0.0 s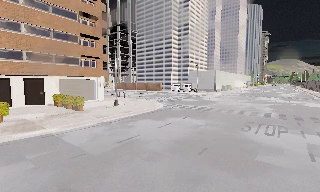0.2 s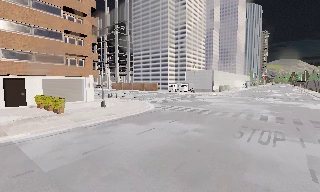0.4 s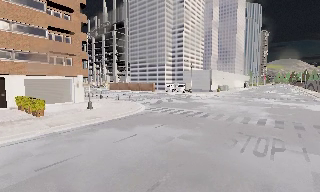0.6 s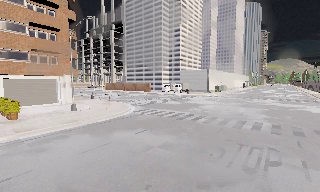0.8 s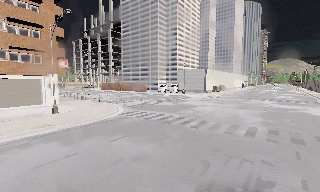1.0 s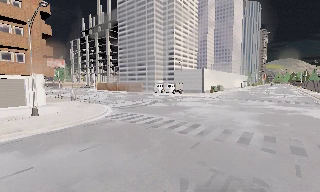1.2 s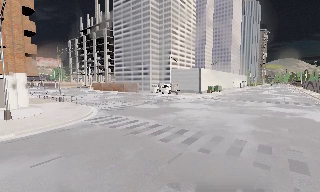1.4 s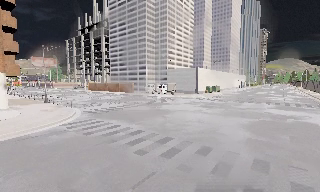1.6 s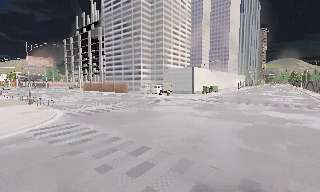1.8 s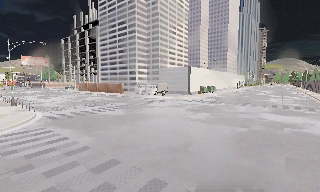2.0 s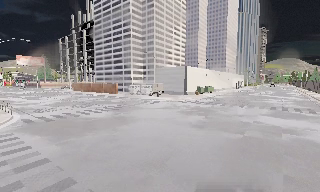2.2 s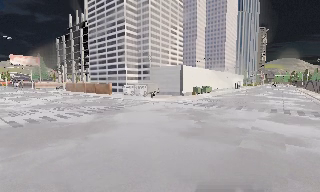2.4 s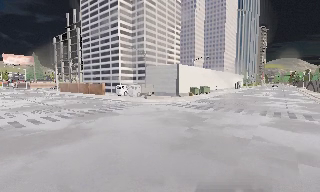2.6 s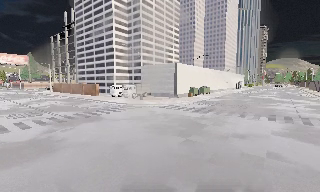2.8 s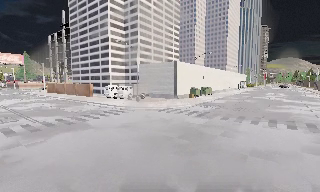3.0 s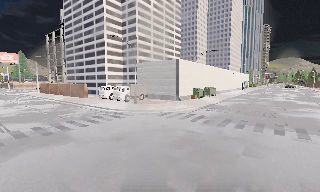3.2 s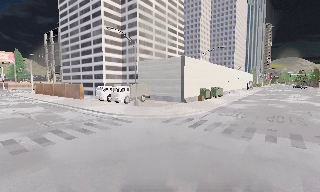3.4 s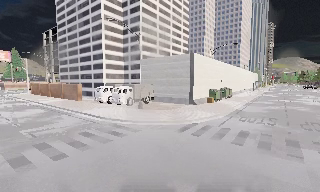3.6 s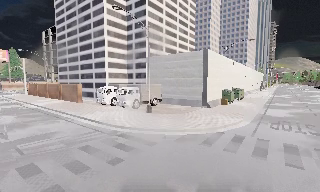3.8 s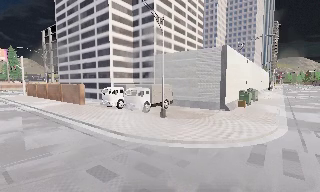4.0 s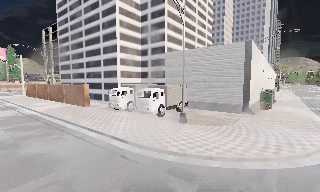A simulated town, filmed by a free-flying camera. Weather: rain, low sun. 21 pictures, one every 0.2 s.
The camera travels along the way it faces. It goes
forward.
0.0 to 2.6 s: The camera travels forward and to its right, about 20 m, so what stands in front looms larger.
2.6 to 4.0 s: The camera travels forward, about 15 m, so what stands in front looms larger.
The film runs forward here.
